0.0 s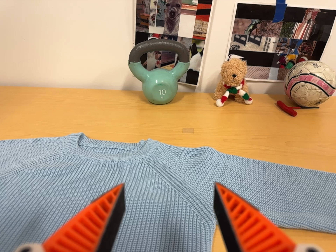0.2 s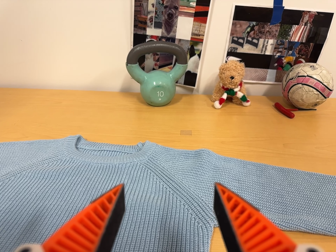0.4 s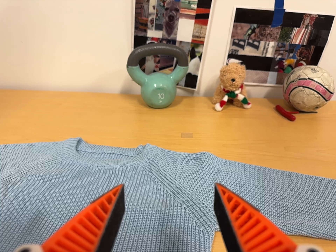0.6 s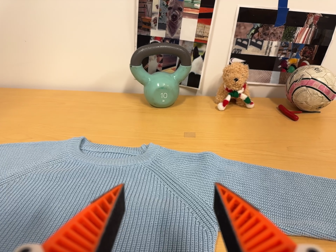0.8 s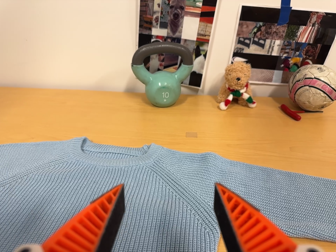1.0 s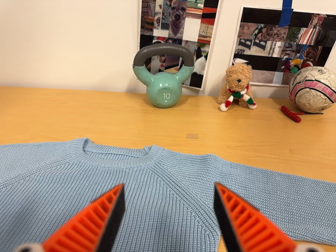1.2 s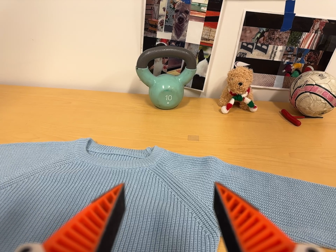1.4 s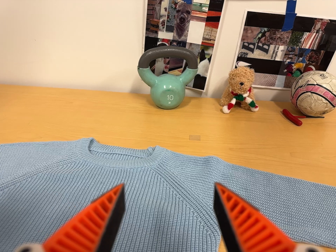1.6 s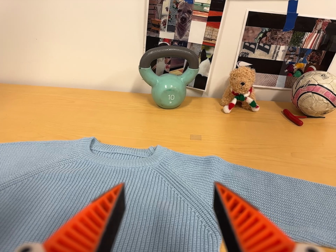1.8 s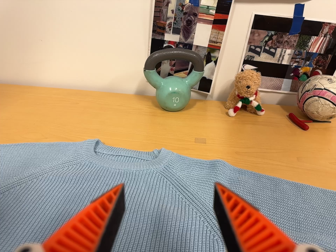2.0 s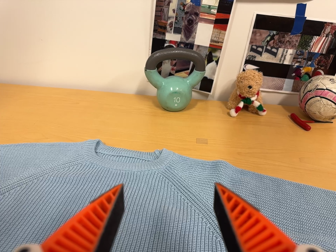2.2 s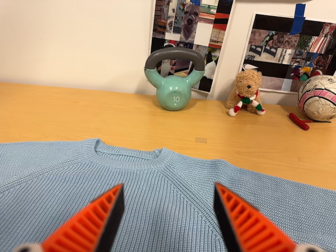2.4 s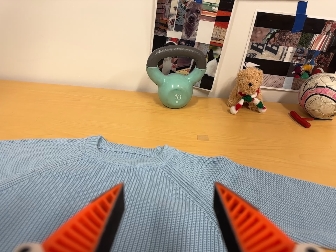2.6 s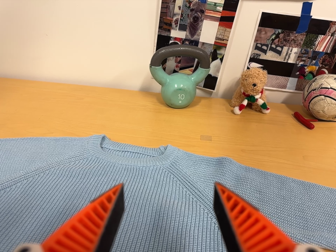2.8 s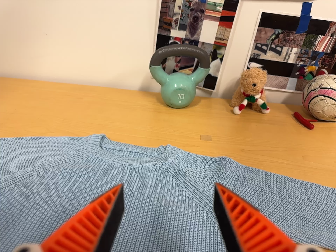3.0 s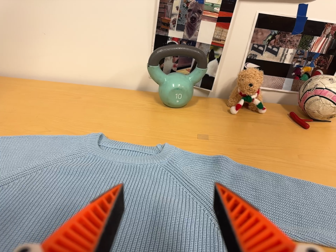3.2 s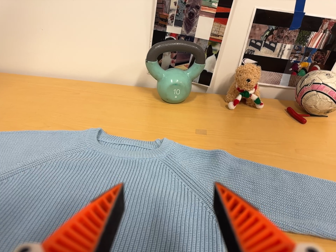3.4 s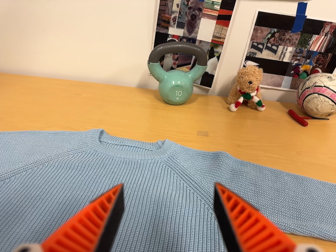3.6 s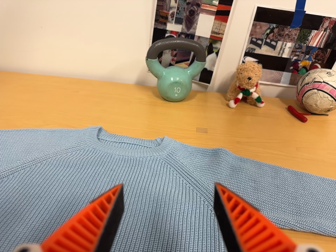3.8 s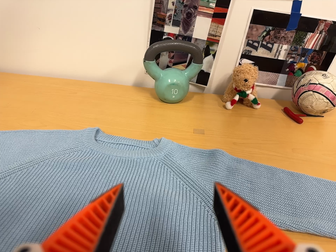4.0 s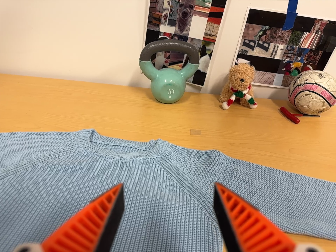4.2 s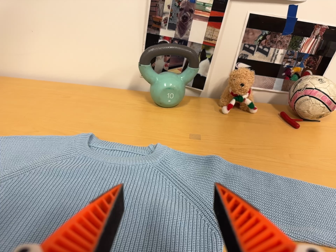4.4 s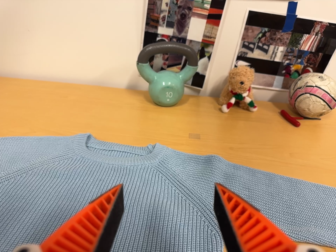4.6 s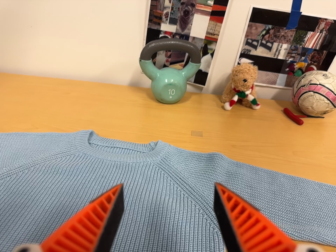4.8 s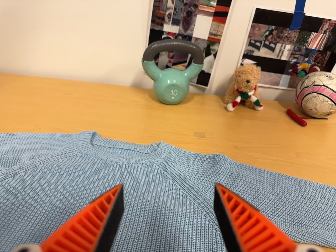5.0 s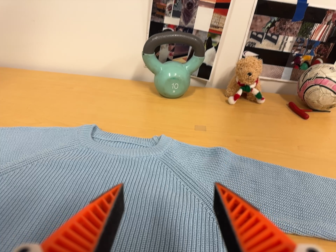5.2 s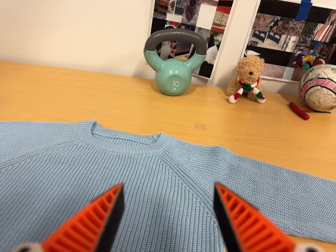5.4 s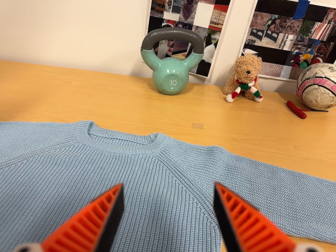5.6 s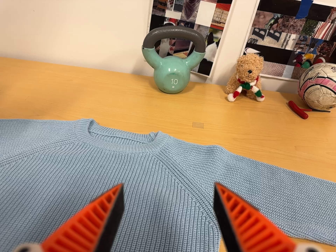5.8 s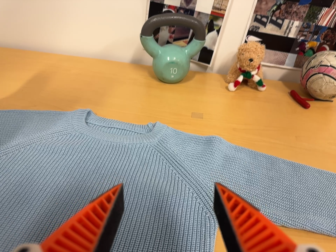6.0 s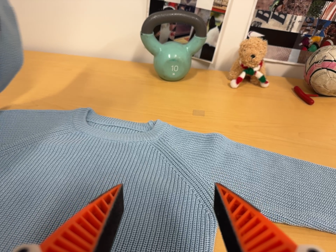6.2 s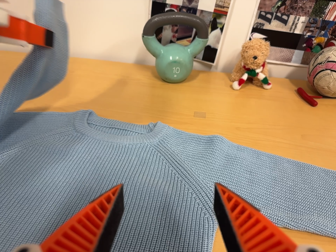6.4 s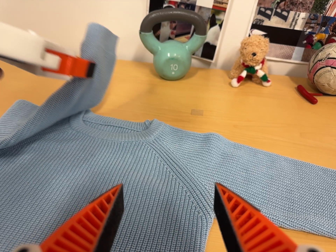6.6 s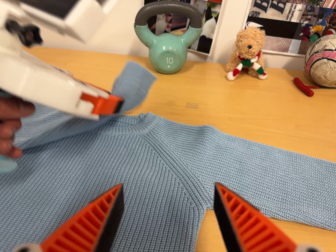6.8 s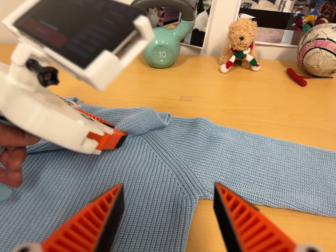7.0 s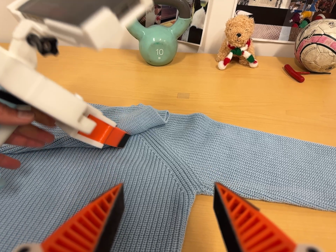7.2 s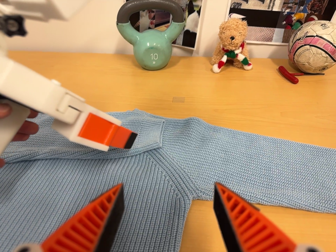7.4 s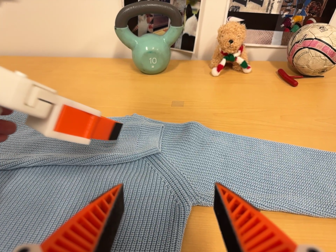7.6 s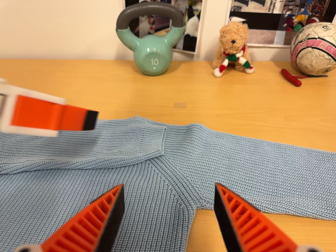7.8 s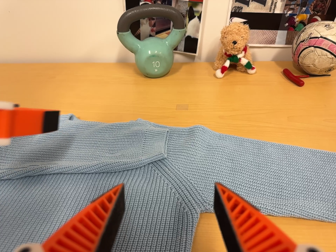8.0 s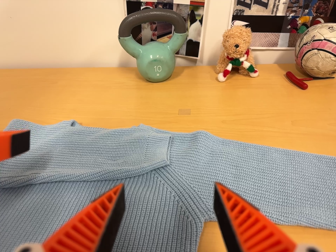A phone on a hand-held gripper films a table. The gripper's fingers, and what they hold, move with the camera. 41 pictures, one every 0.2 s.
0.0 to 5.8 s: The camera shifts only a little, or ends up much as it began.
5.8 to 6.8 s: The camera travels to its right, about 6 cm.
6.8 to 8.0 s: The camera shifts only a little, or ends up much as it began.
The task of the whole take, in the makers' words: left arm across.
The film runs forward here.
